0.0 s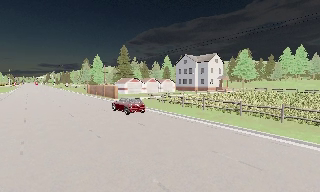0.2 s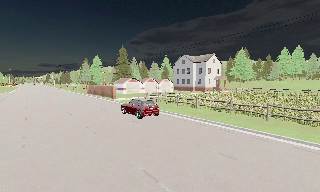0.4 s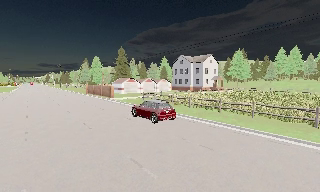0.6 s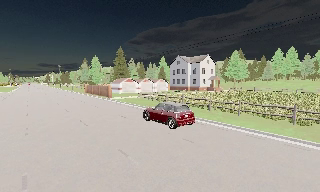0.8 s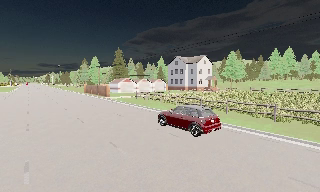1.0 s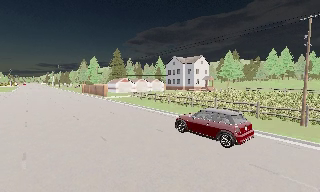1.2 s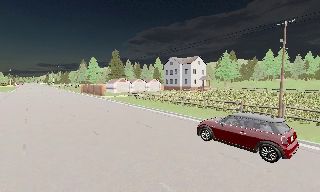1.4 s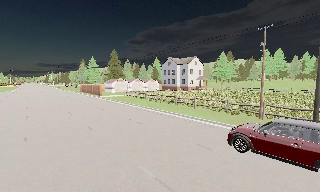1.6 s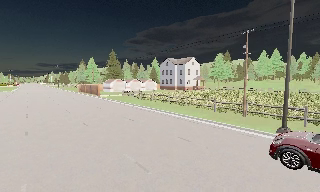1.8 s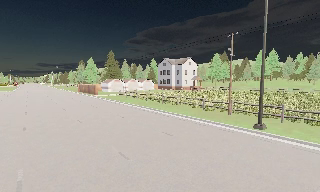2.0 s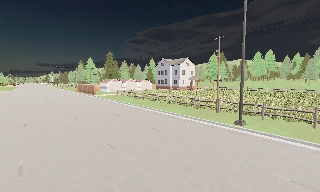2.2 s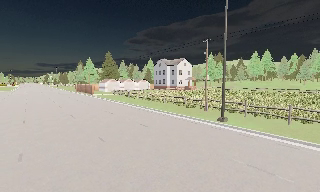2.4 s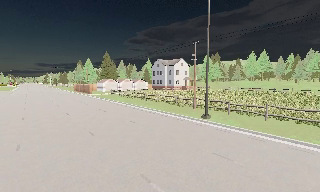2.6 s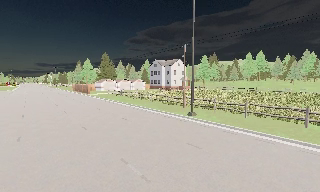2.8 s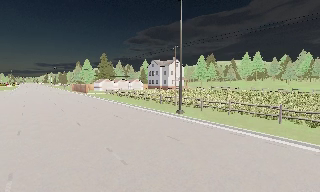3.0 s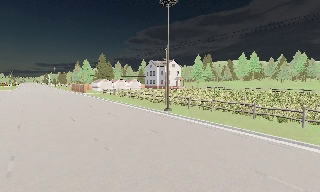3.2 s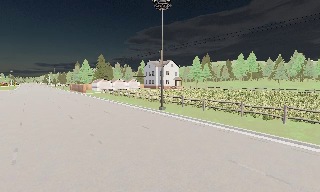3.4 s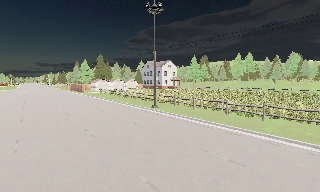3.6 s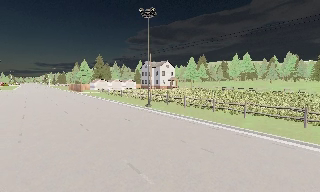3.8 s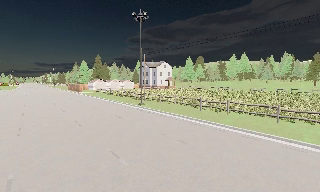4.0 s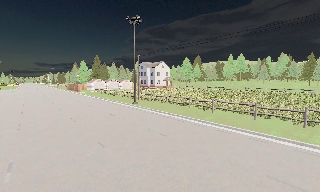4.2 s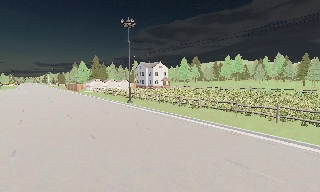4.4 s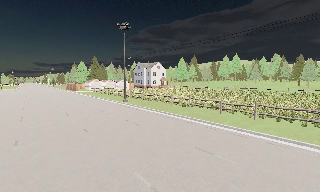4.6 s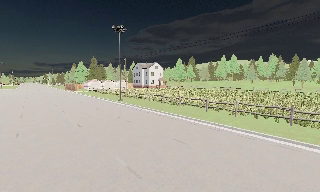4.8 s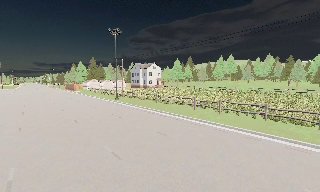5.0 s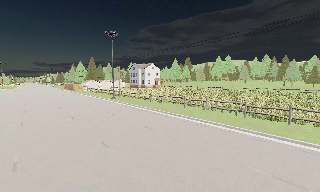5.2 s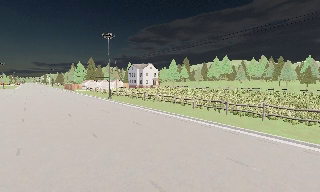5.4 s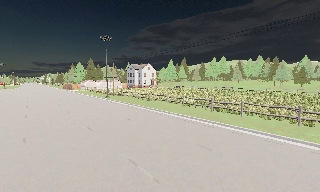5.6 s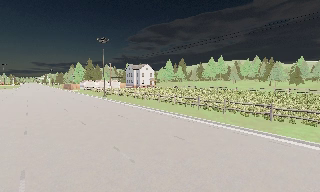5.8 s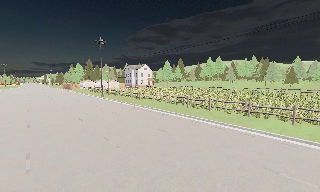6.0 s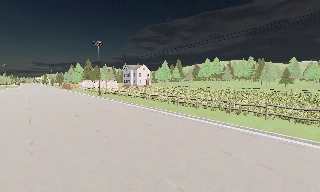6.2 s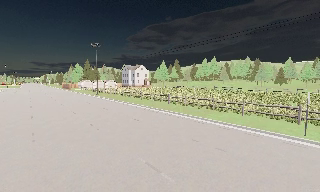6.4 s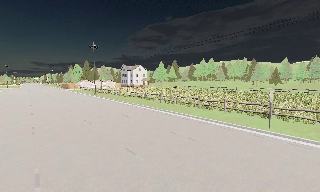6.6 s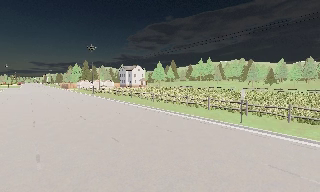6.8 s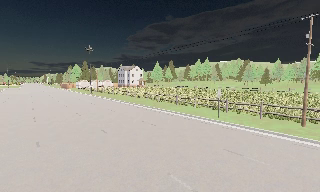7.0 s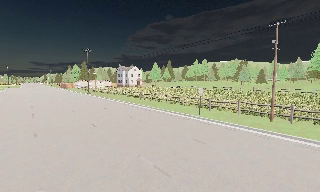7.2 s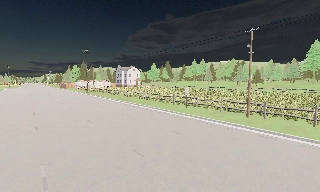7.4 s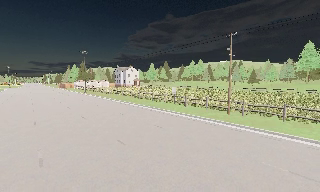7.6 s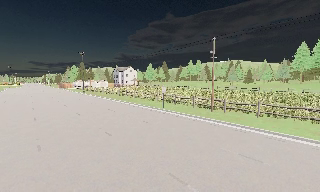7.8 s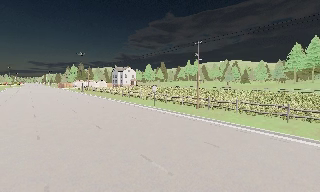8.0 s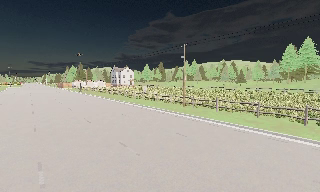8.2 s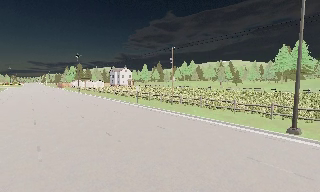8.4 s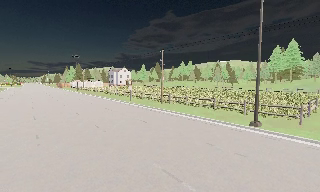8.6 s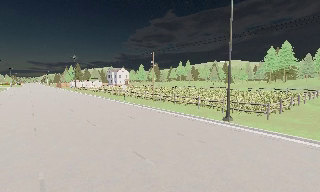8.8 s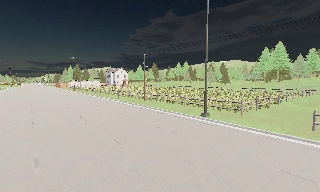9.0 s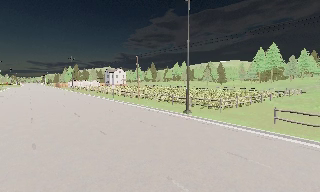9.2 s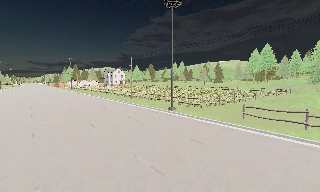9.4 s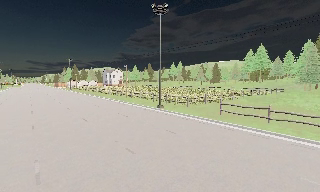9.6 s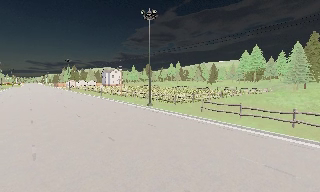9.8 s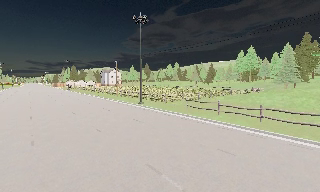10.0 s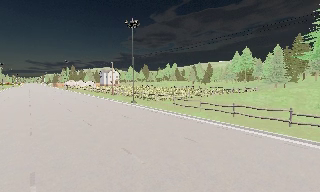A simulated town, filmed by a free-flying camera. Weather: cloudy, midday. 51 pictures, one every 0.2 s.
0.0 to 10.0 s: The camera travels backward and to its right, about 85 m, so what stands in front gets smaller.
The film runs backward here.
